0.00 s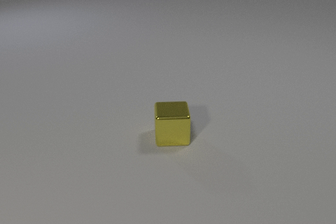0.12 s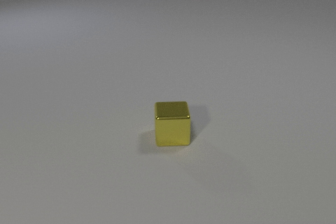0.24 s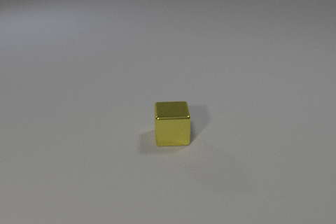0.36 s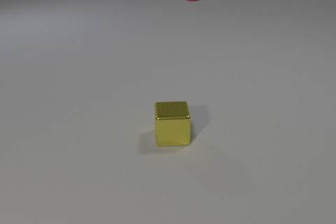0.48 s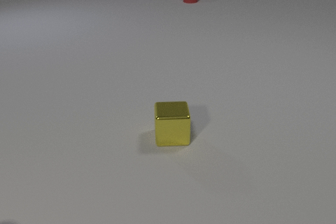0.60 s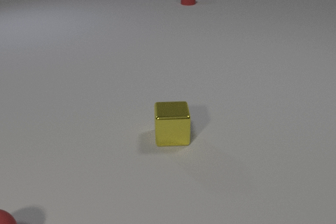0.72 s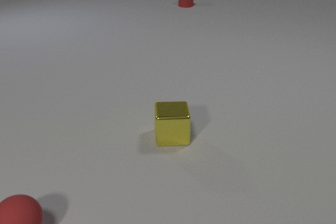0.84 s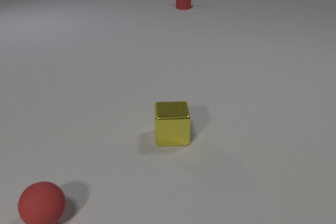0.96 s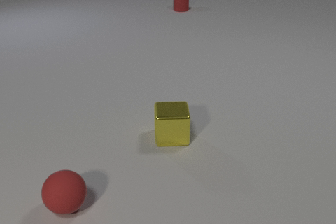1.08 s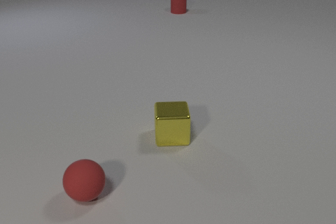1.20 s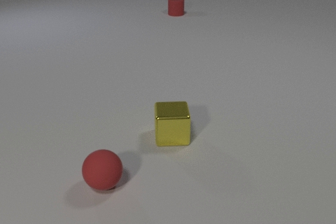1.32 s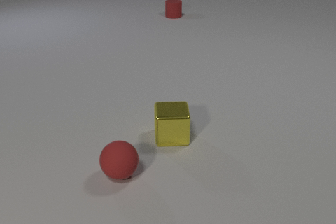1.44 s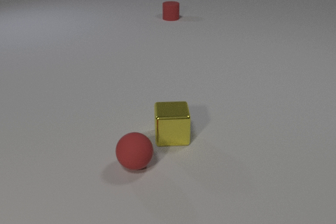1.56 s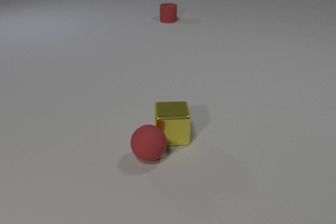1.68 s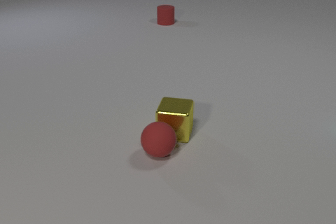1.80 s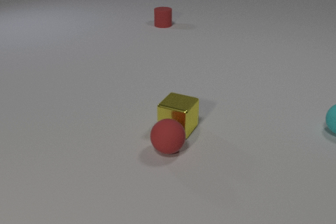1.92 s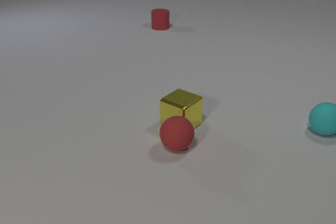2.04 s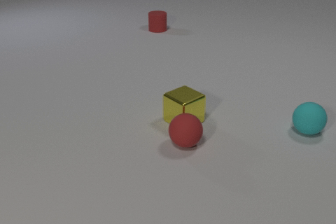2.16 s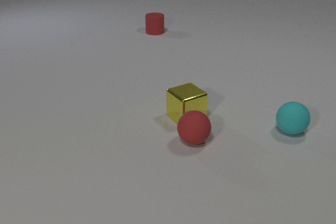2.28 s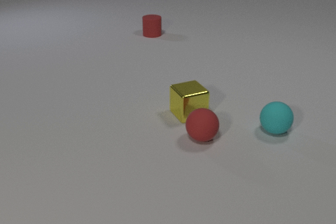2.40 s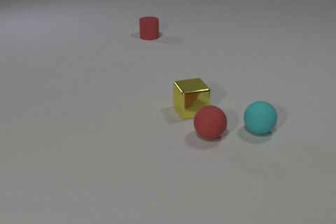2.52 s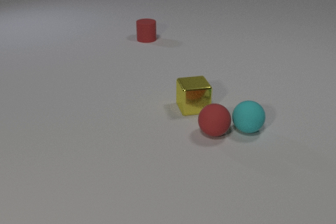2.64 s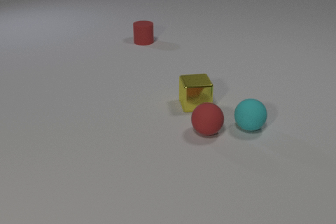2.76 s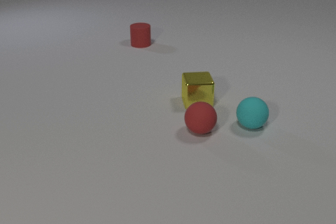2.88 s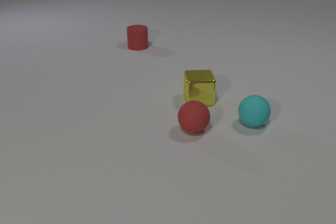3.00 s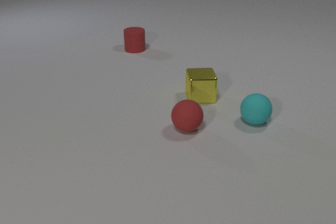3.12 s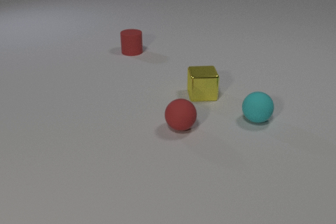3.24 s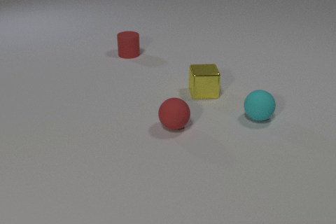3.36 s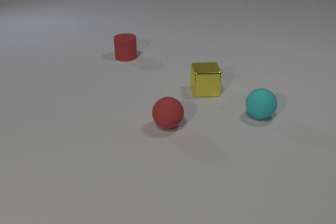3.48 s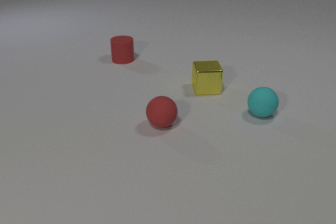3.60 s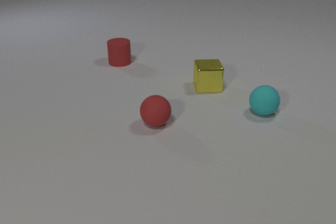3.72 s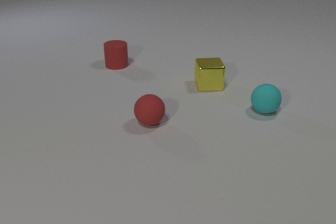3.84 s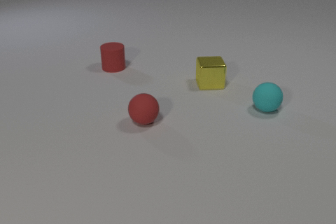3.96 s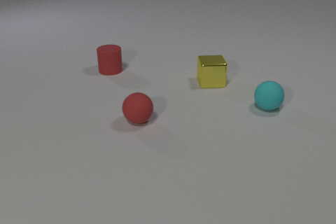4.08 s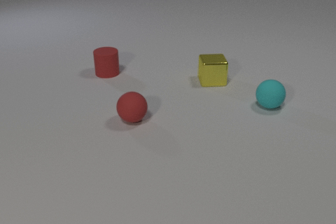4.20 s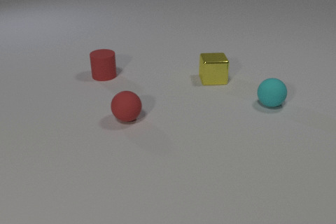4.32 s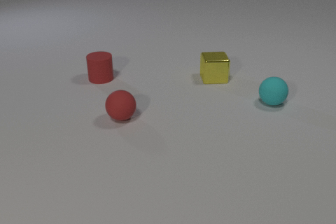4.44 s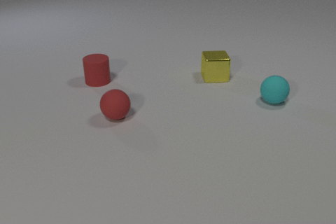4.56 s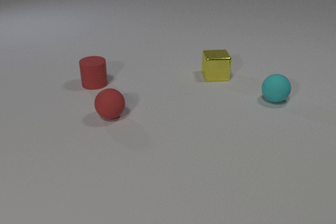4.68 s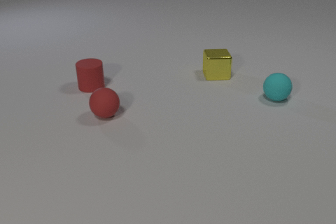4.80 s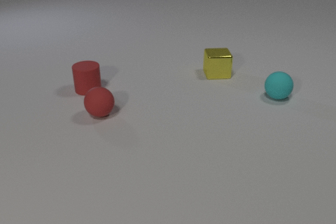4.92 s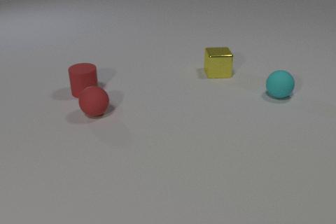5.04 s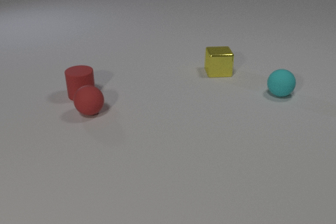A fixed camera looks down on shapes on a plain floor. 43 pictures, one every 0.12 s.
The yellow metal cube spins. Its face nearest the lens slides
to the left.
The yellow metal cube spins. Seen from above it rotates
clockwise.
0.00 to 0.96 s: The red rubber sphere comes in at the bottom edge, rolls to the right and away from the camera. The red rubber cylinder comes in at the top edge, slides toward the camera.
0.96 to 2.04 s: The red rubber sphere rolls to the right and away from the camera. The yellow metal cube slides away from the camera, spins clockwise seen from above by about 45 degrees, its near face sliding to the left. The cyan rubber sphere comes in at the right edge, rolls to the left. The red rubber cylinder slides toward the camera. The red rubber sphere and the yellow metal cube collide.
2.04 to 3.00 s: The red rubber sphere rolls away from the camera. The yellow metal cube slides away from the camera, spins clockwise seen from above by about 30 degrees, its near face sliding to the left. The cyan rubber sphere rolls to the left. The red rubber cylinder slides toward the camera. The red rubber sphere and the cyan rubber sphere collide.
3.00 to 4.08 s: The red rubber sphere rolls to the left. The yellow metal cube slides away from the camera. The cyan rubber sphere rolls away from the camera. The red rubber cylinder slides toward the camera and to the left.
4.08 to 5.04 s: The red rubber sphere rolls to the left and away from the camera. The yellow metal cube slides away from the camera. The cyan rubber sphere rolls away from the camera. The red rubber cylinder slides toward the camera and to the left.
What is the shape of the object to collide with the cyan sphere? sphere.
How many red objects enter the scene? 2.
Are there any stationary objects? no.
